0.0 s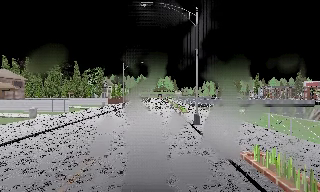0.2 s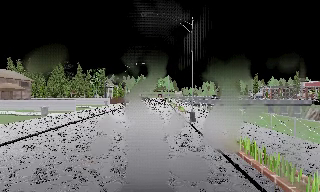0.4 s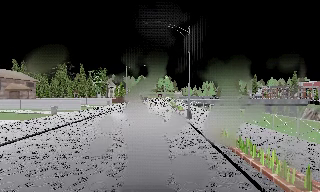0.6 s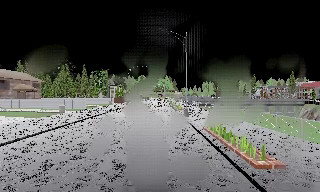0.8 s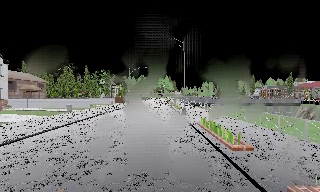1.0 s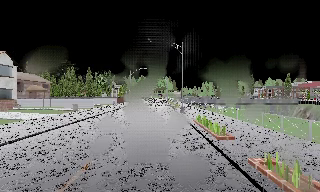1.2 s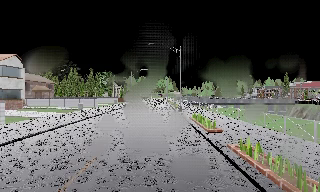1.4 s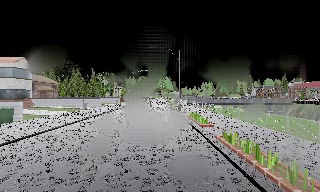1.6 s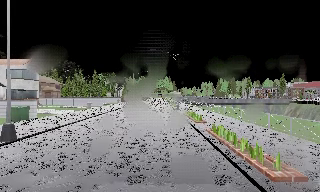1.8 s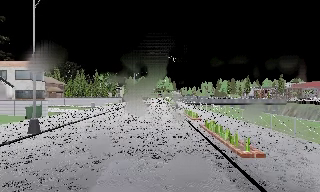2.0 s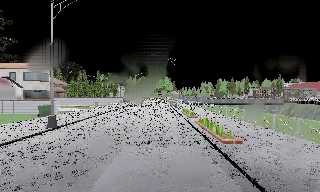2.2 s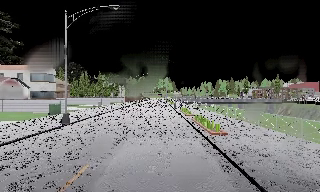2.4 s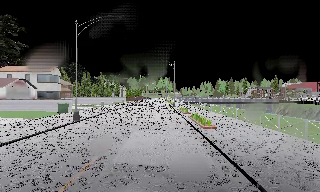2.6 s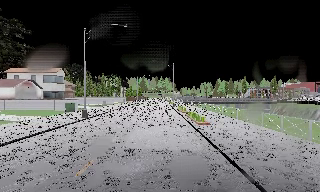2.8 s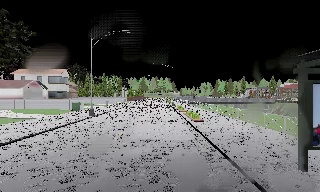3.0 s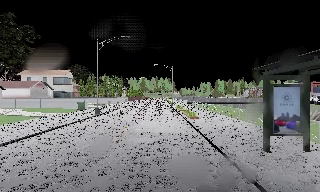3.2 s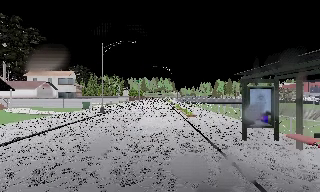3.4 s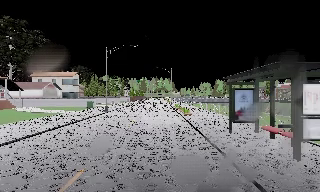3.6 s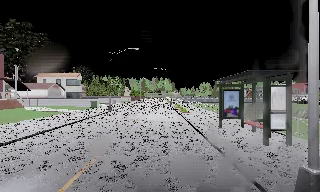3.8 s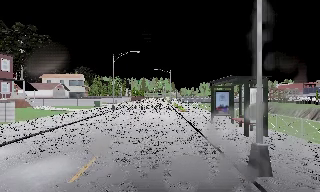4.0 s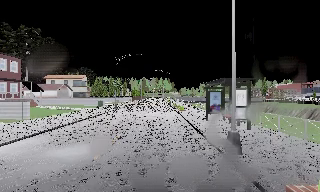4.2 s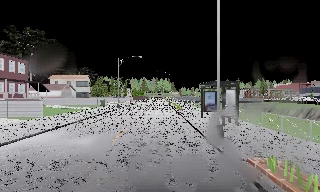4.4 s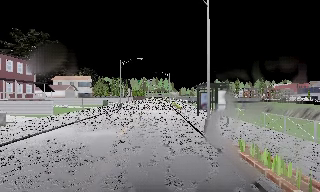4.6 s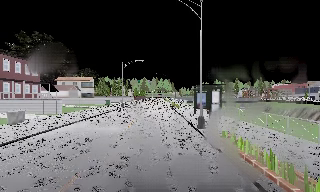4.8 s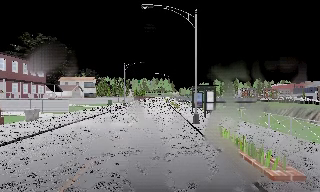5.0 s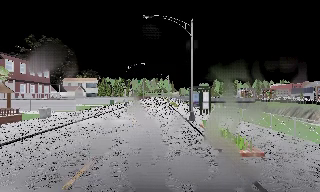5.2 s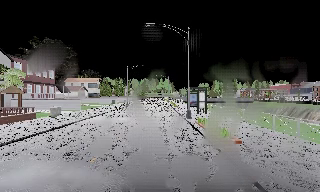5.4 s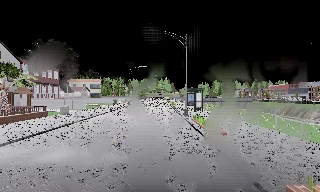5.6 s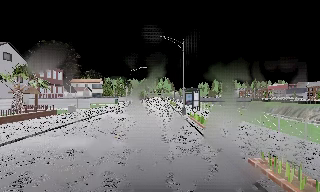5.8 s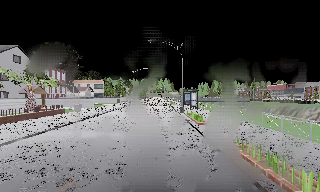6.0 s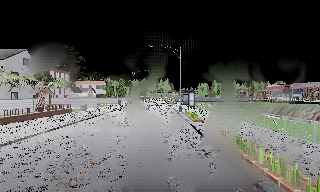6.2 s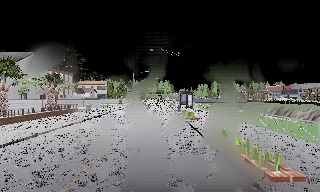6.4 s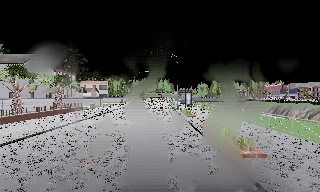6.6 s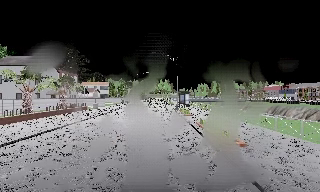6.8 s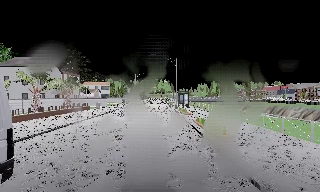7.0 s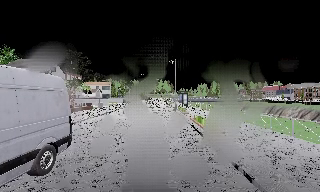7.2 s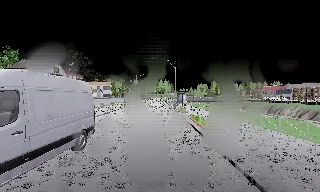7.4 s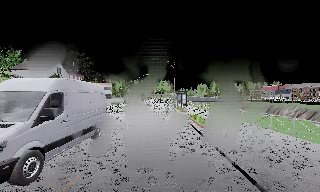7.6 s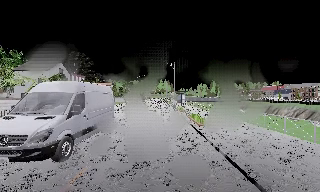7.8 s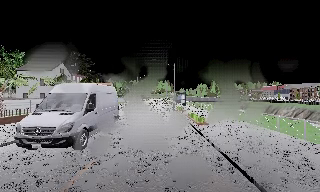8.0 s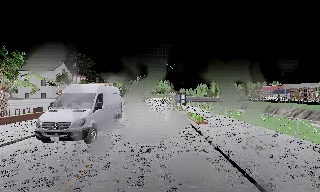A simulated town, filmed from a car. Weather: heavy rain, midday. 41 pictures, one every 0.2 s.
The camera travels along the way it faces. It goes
backward.
0.0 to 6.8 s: The camera travels backward, about 45 m, so what stands in front gets smaller.
6.8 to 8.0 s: The camera travels backward, about 3.5 m, so what stands in front gets smaller. It loses speed.
The film runs backward here.
